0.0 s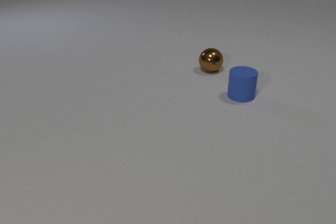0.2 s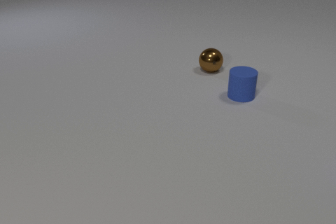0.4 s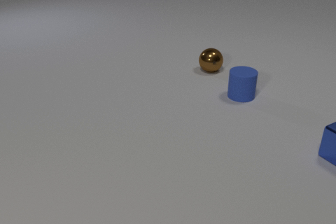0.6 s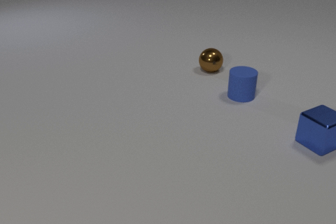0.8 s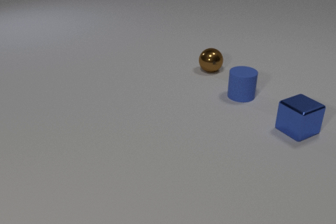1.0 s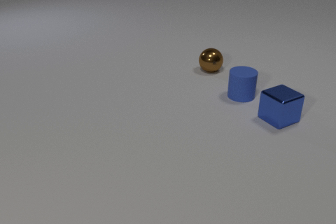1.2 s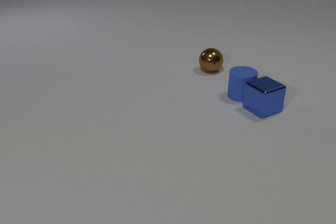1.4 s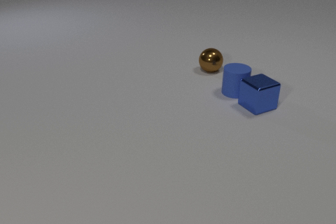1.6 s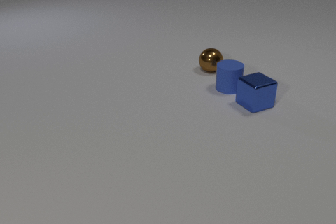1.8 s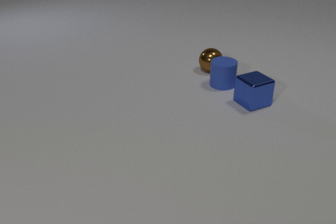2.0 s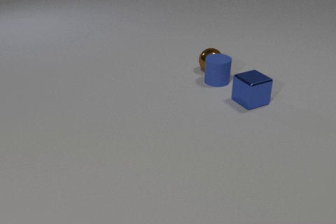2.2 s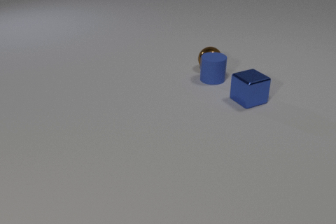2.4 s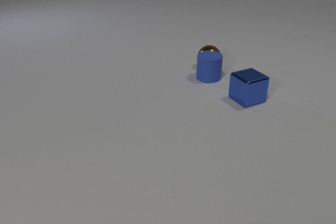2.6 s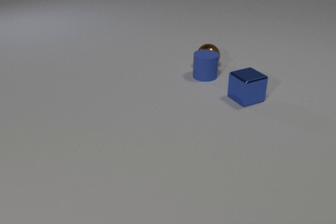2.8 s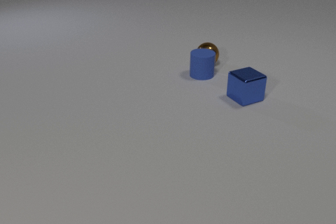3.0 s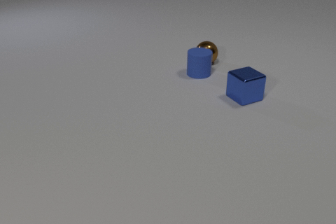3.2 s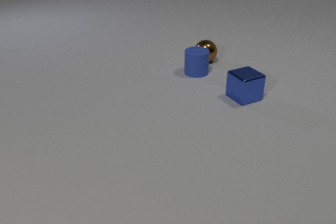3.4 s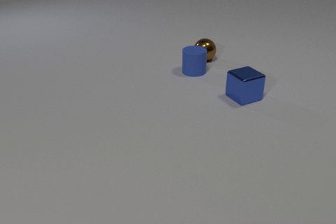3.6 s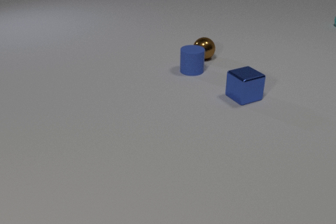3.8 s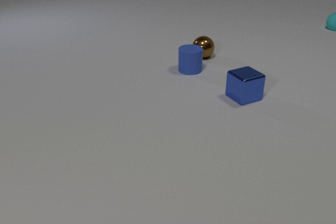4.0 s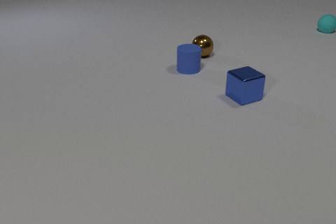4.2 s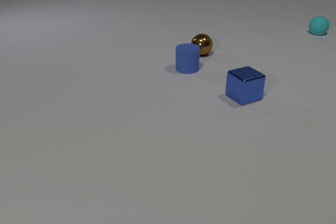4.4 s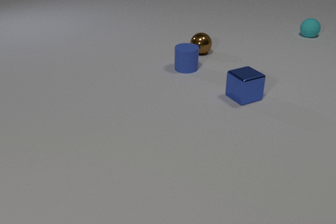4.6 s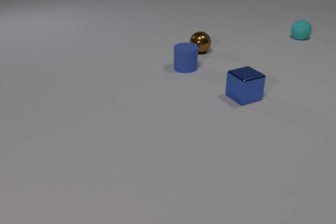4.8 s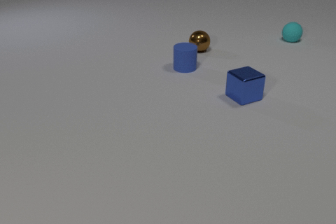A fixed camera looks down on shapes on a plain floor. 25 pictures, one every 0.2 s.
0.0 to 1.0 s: The blue metal cube comes in at the right edge, slides to the left and away from the camera.
1.0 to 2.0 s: The blue metal cube slides away from the camera and to the left. The blue rubber cylinder slides away from the camera and to the left. The blue metal cube and the blue rubber cylinder collide.
2.0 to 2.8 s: The blue metal cube slides away from the camera. The blue rubber cylinder slides to the left and away from the camera. The brown metal sphere rolls away from the camera. The blue rubber cylinder and the brown metal sphere collide.
2.8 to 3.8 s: The blue rubber cylinder slides to the left and away from the camera. The brown metal sphere rolls away from the camera. The cyan rubber sphere comes in at the right edge, rolls toward the camera and to the left.
3.8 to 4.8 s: The blue rubber cylinder slides to the left and away from the camera. The brown metal sphere rolls away from the camera. The cyan rubber sphere rolls toward the camera and to the left.
What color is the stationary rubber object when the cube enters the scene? blue.
How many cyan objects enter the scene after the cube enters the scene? 1.
How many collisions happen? 2.
